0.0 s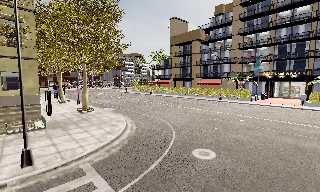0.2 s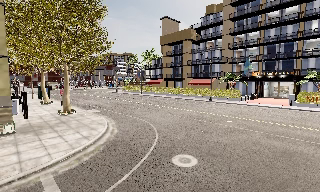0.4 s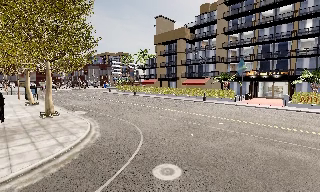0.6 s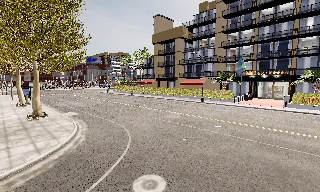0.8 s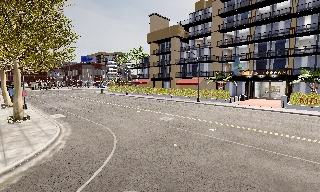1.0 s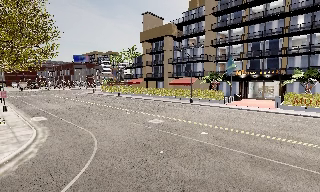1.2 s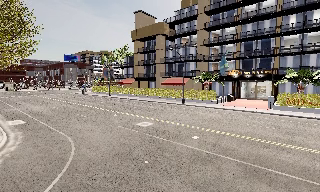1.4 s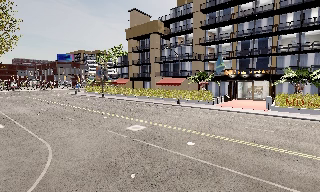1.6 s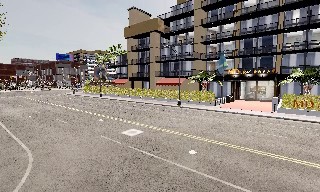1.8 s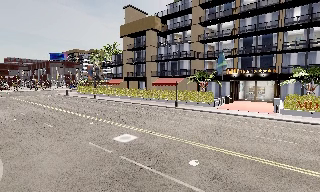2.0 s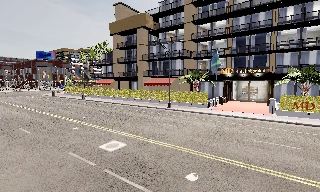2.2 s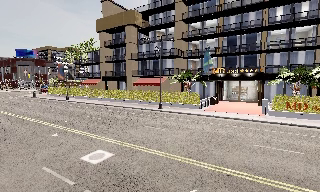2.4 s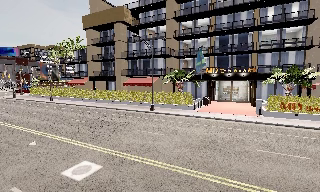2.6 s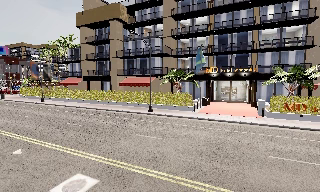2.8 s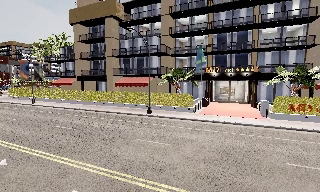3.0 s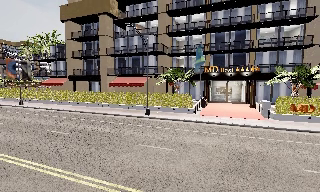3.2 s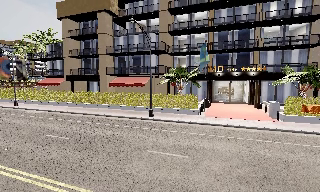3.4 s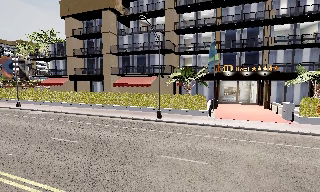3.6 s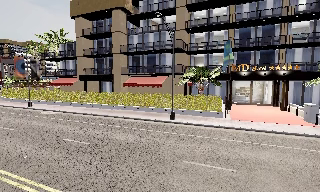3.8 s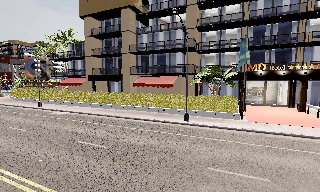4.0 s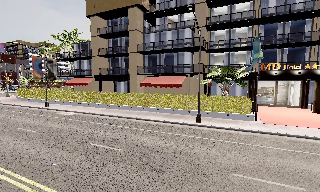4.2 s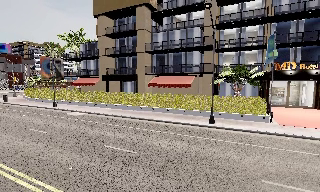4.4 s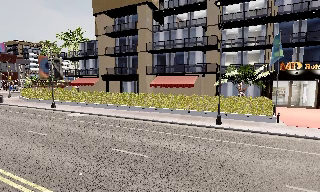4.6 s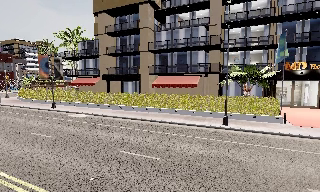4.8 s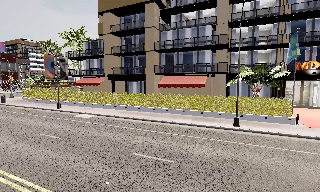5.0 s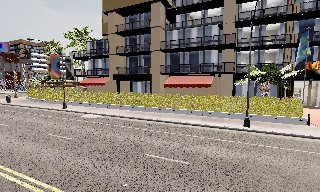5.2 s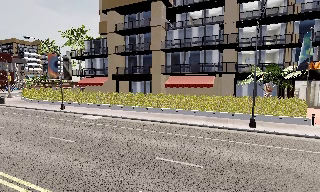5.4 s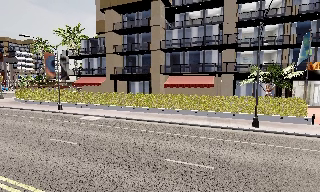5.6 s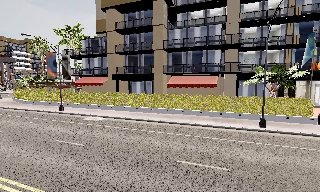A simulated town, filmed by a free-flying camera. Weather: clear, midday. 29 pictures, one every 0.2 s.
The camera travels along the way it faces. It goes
forward.
0.0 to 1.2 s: The camera travels forward and to its right, about 6 m, so what stands in front looms larger.
1.2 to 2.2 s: The camera travels forward, about 5 m, so what stands in front looms larger.
2.2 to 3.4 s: The camera pans to its right, which is clockwise from overhead, by about 10 degrees. It travels forward and to its left, about 6 m, so what stands in front looms larger.
3.4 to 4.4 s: The camera travels to its left and forward, about 4 m, so close, fixed things drift to the right.
4.4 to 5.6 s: The camera travels to its left, about 4 m, so close, fixed things drift to the right.
The film runs backward here.
